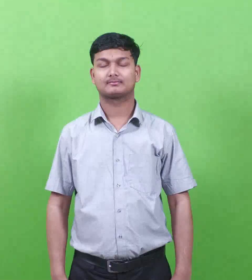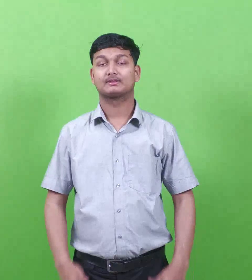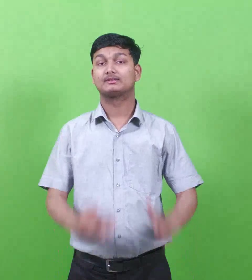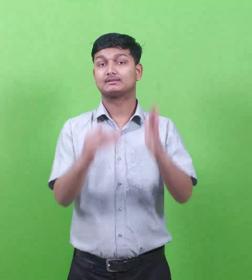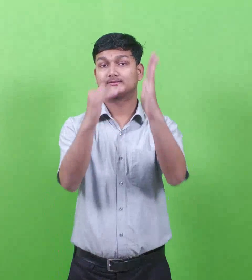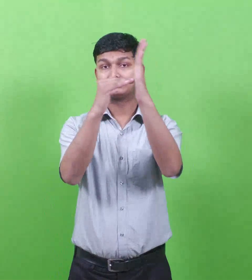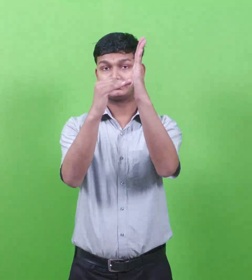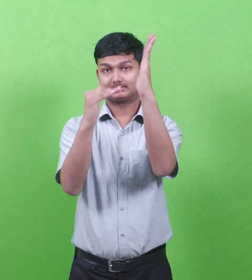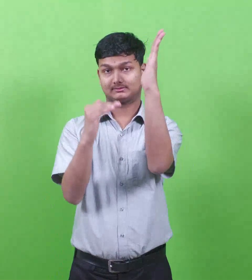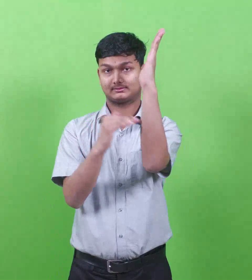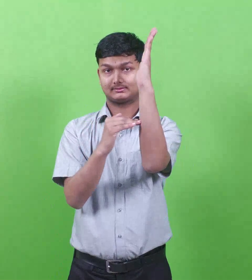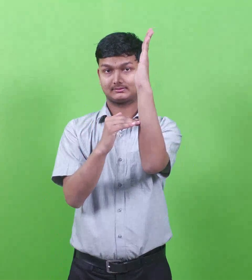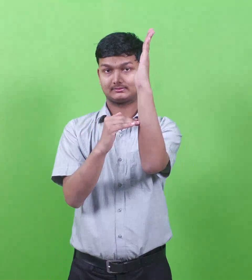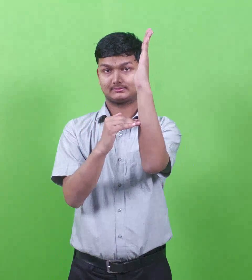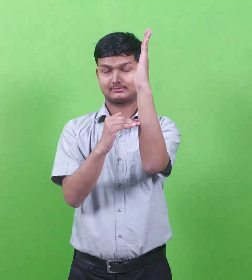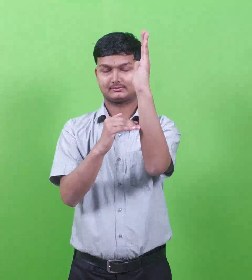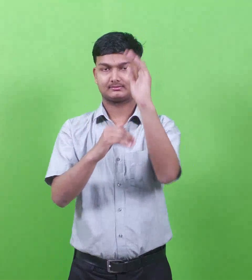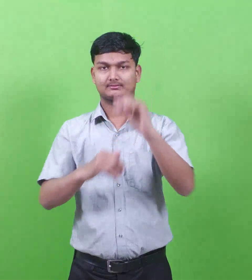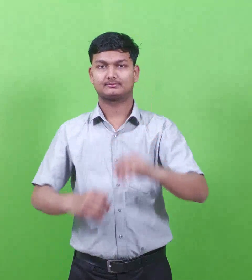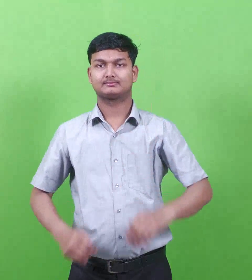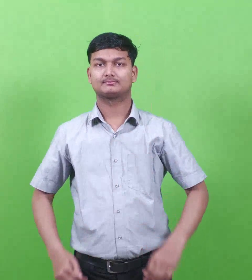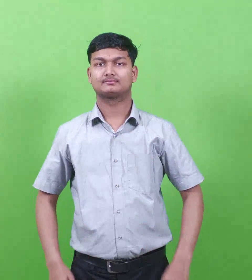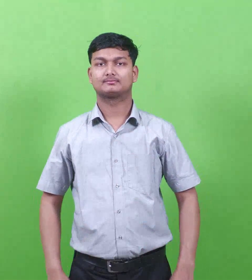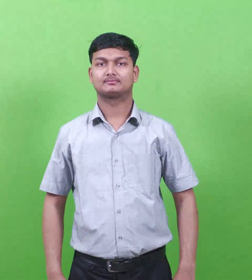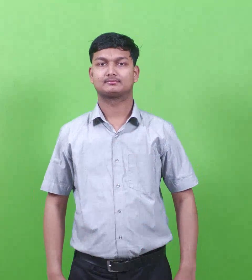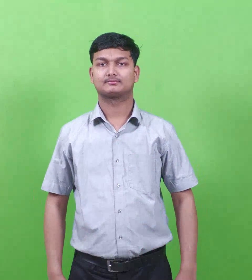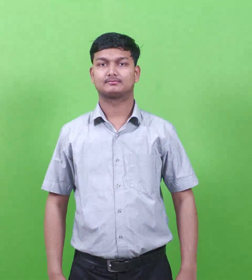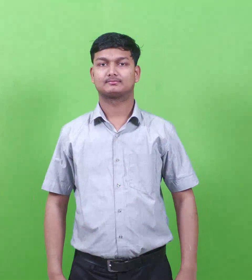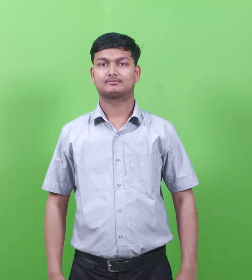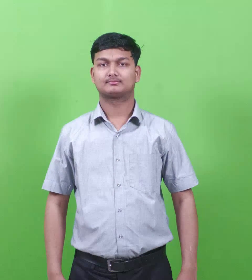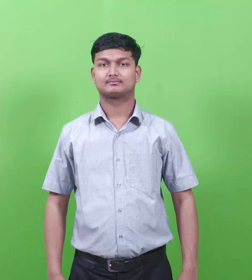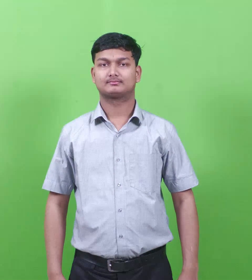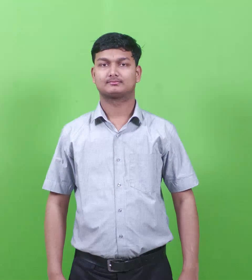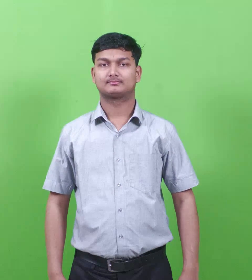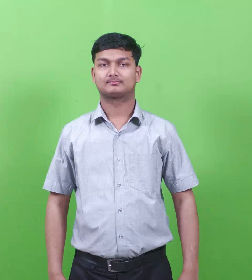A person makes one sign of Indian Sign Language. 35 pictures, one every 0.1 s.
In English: zillah
